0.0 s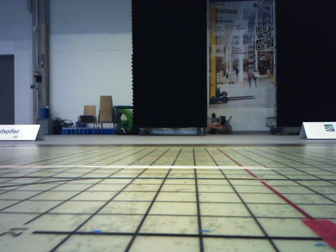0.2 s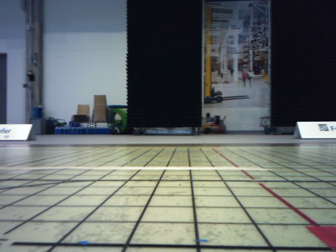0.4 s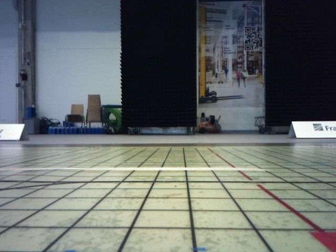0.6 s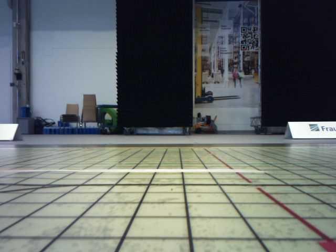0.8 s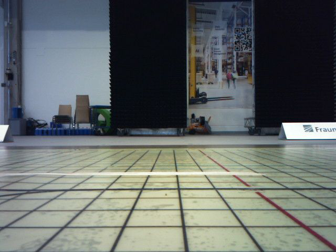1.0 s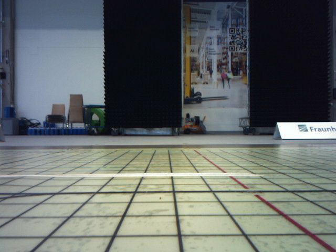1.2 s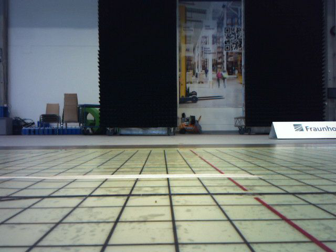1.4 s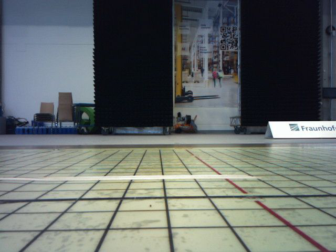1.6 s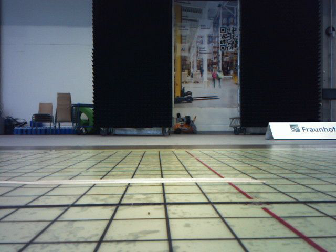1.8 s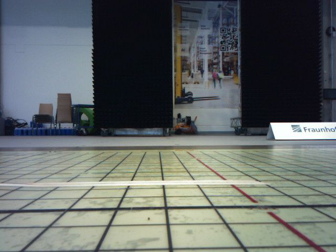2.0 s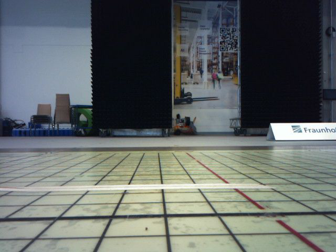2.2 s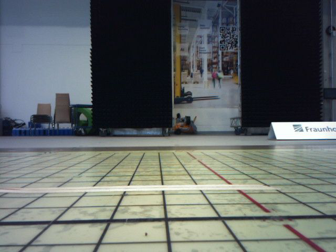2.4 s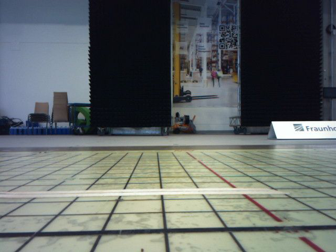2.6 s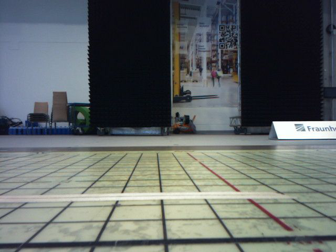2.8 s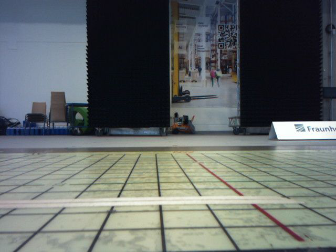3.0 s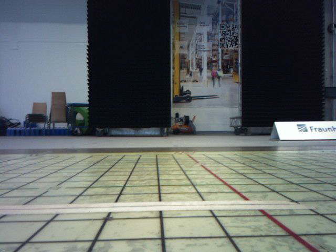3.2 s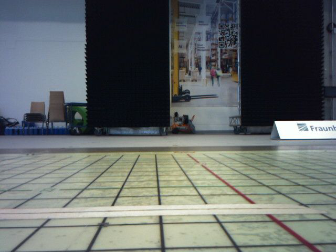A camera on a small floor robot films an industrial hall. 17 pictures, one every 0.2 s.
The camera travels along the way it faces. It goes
forward.
0.0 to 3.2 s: The camera travels forward, about 0.7 m, so what stands in front looms larger.
The film runs forward here.
